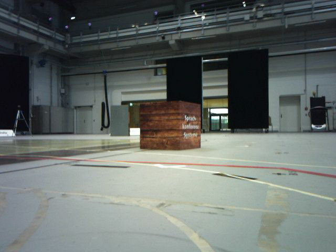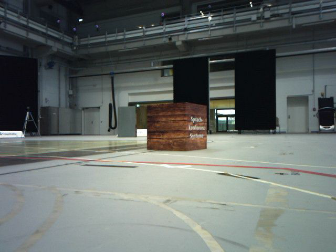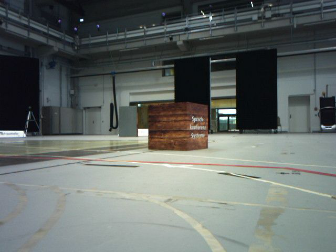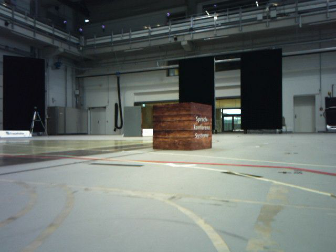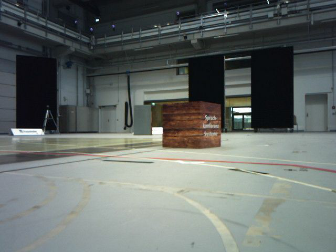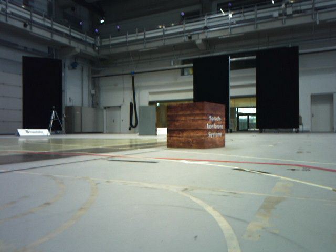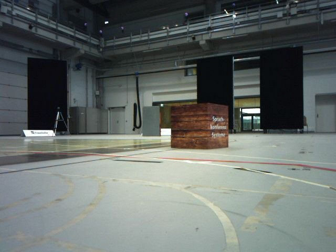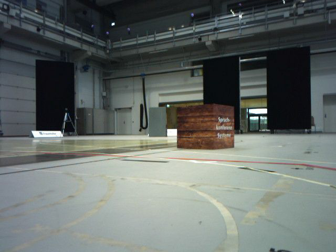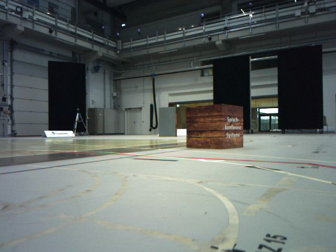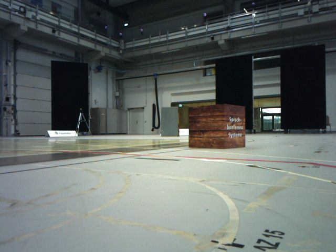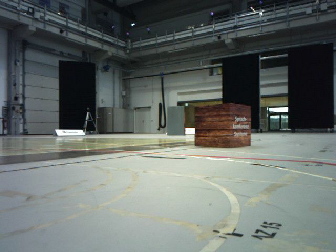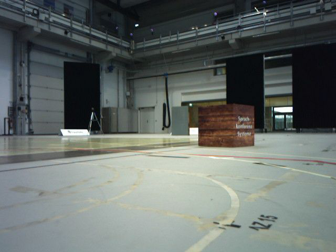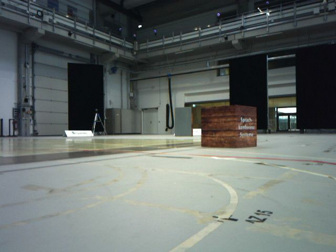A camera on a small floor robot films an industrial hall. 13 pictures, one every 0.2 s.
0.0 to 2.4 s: The scene slides to the right, as the camera pans about 15 degrees to its left. It travels backward, about 0.5 m, so what stands in front gets smaller.
The film runs backward here.
